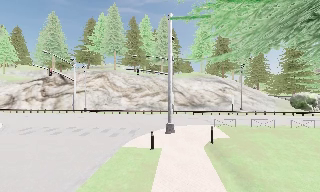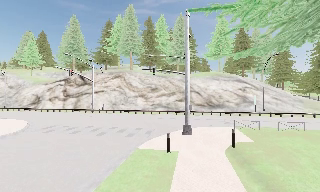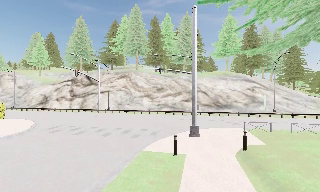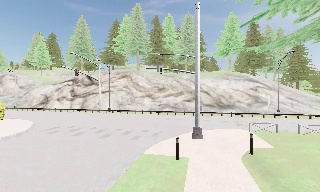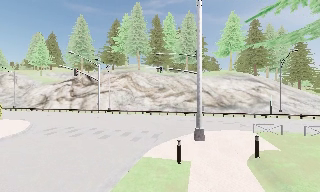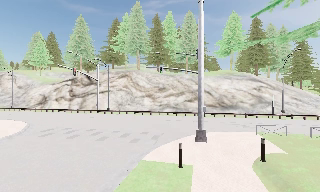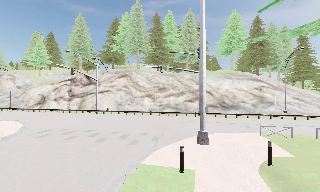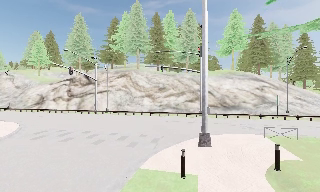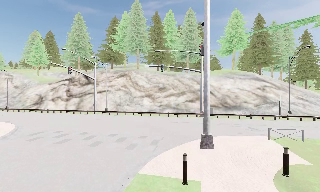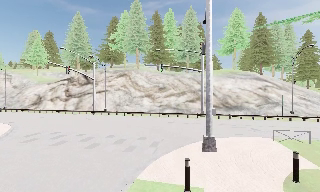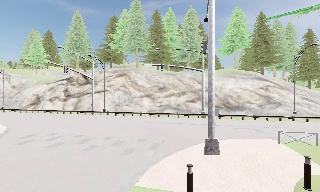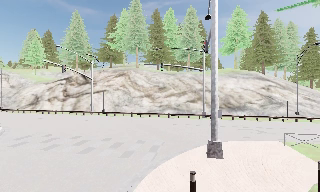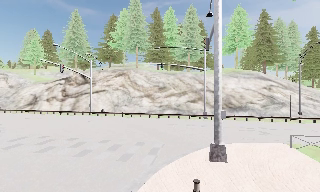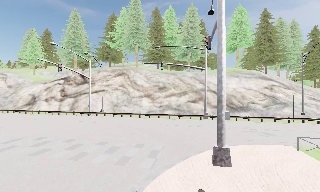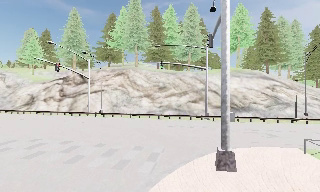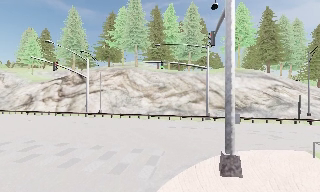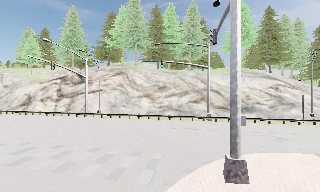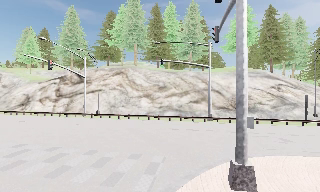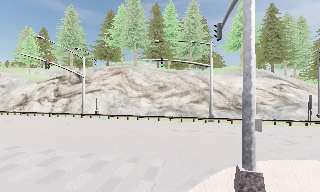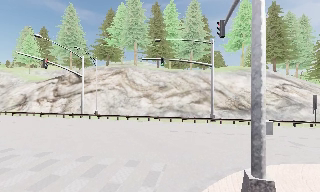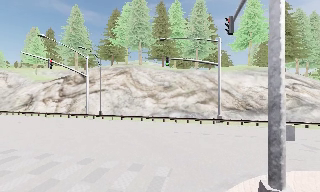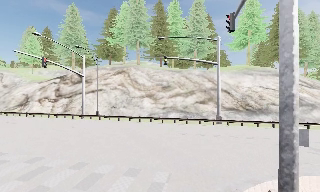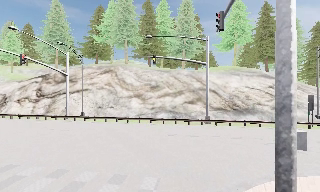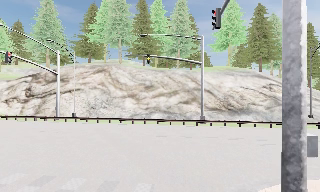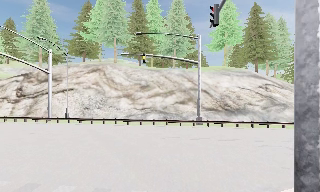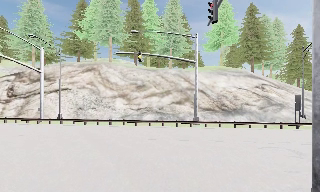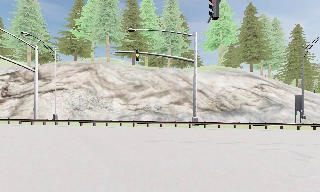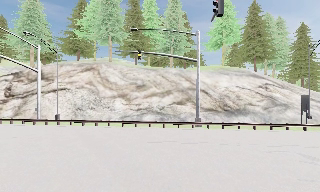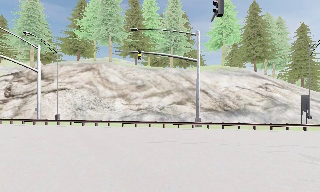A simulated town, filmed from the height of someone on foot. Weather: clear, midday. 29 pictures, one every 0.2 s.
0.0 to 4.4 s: The camera travels forward, about 8 m, so what stands in front looms larger.
4.4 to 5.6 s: The camera travels forward, about 1.5 m, so what stands in front looms larger. It loses speed.
The film runs forward here.
